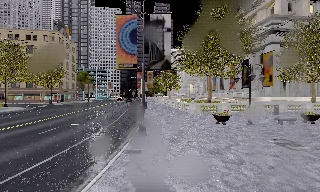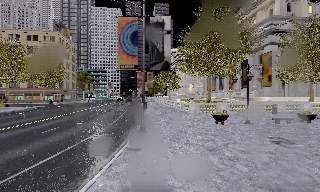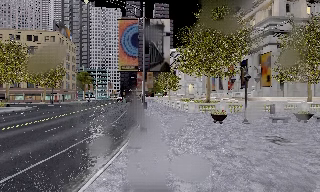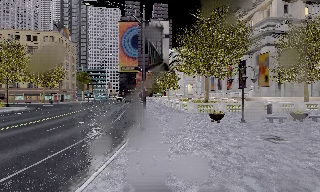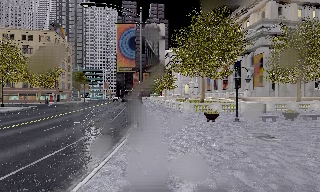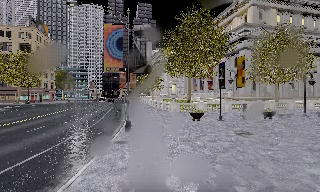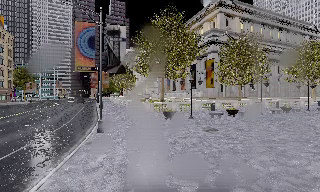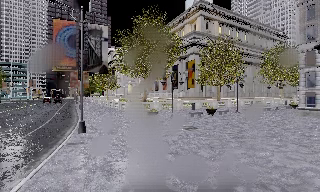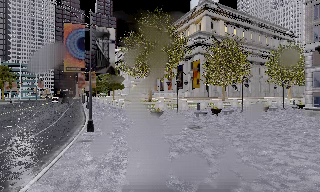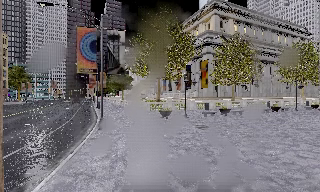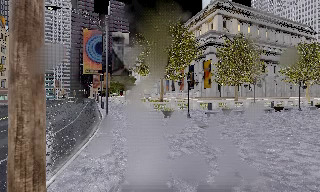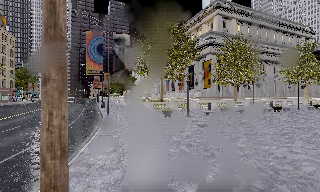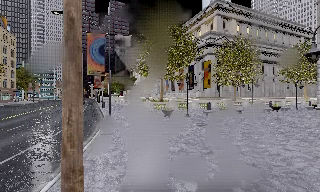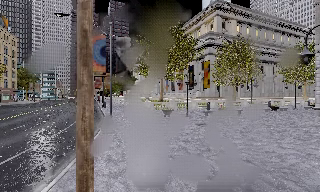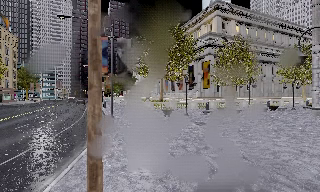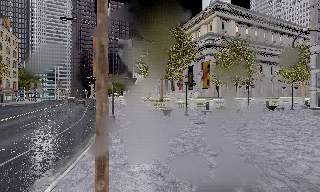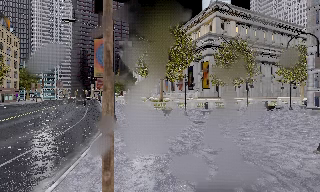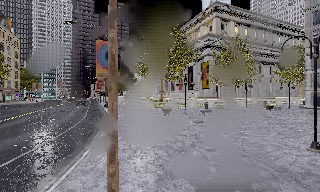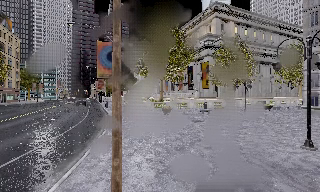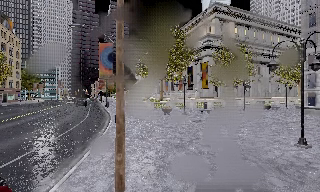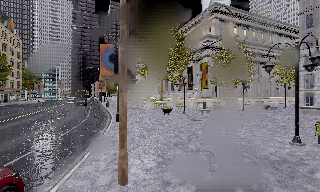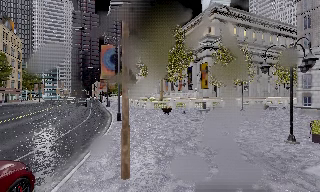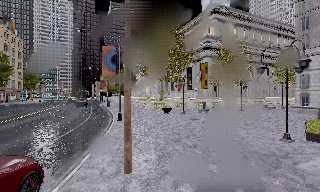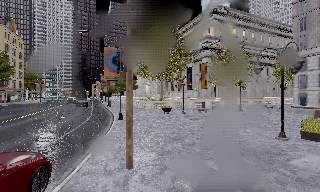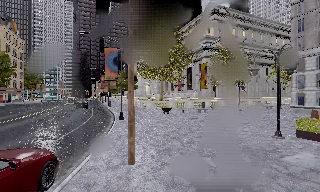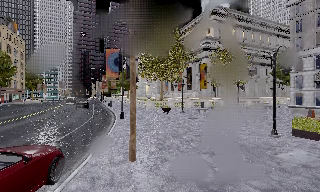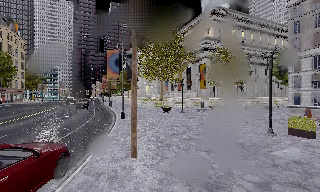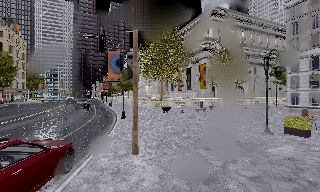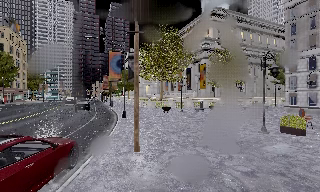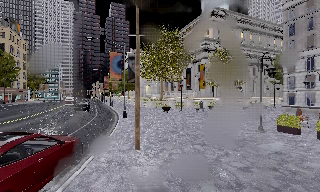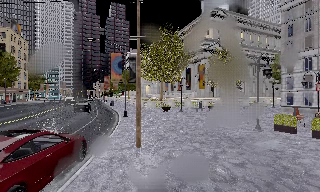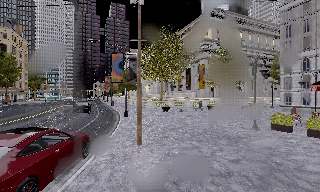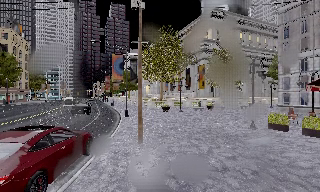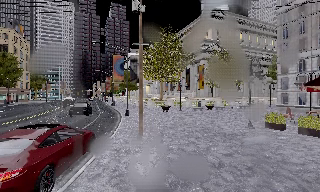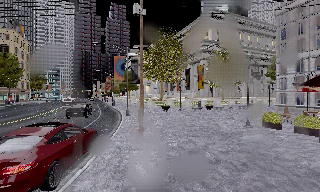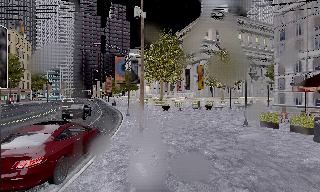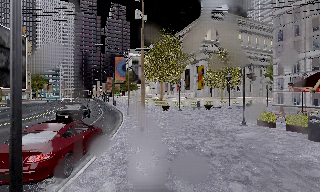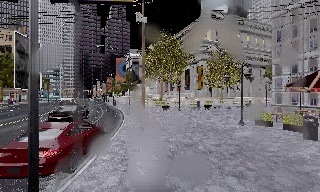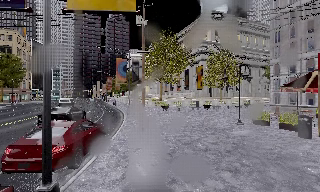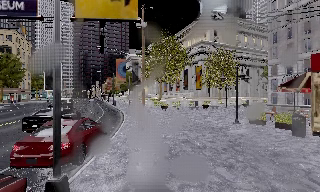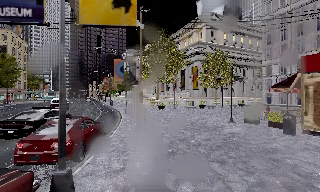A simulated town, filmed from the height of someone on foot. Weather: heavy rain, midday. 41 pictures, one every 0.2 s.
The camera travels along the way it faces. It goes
backward.
0.0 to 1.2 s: The camera swings to its right by about 15 degrees, and the scene slides to the left. It travels backward, about 1.5 m, so what stands in front gets smaller.
1.2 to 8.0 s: The camera travels backward, about 10 m, so what stands in front gets smaller.
The film runs backward here.
